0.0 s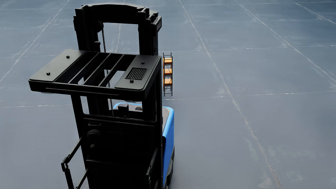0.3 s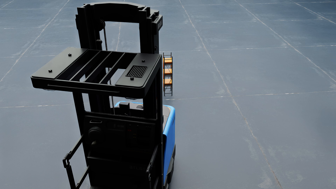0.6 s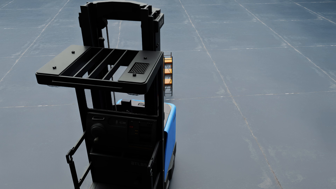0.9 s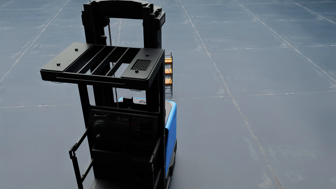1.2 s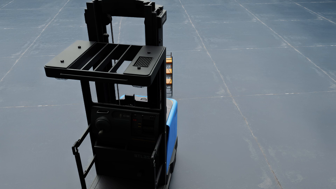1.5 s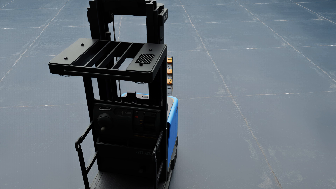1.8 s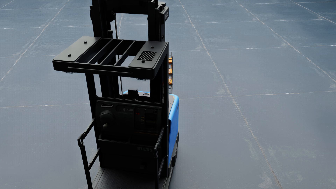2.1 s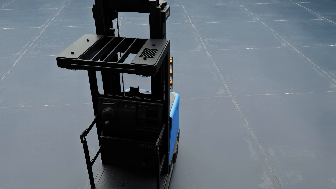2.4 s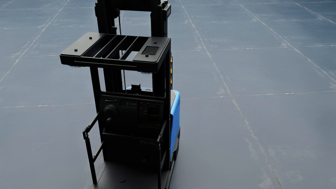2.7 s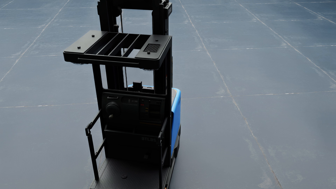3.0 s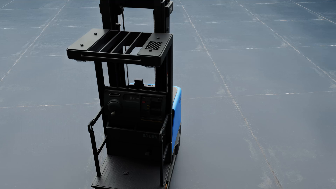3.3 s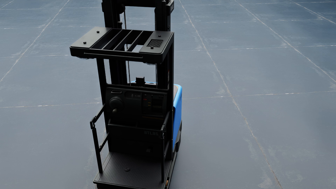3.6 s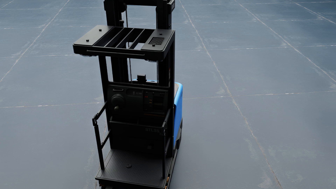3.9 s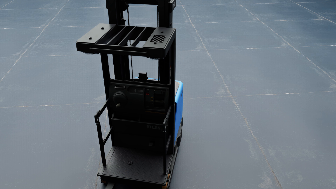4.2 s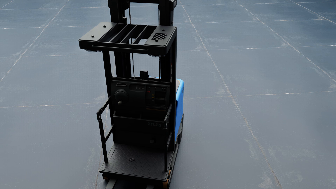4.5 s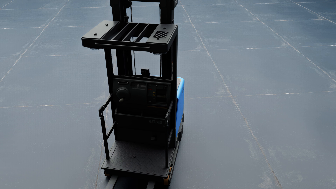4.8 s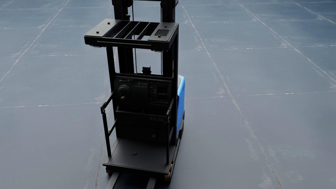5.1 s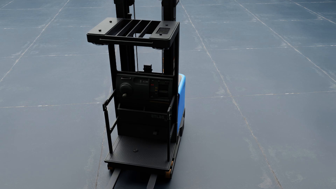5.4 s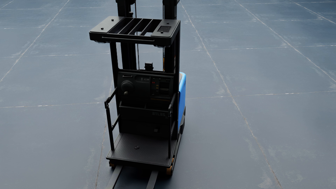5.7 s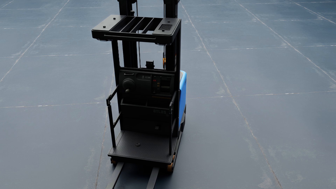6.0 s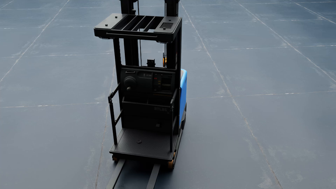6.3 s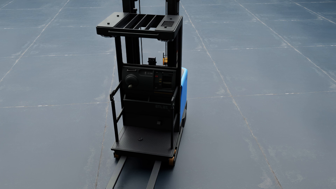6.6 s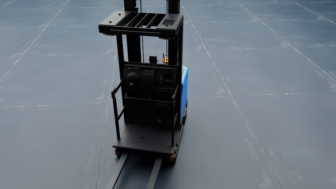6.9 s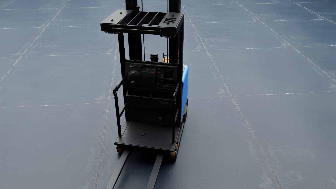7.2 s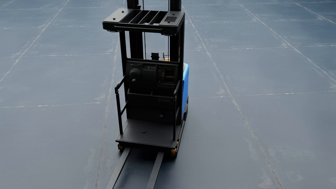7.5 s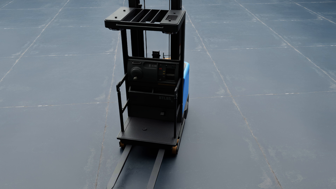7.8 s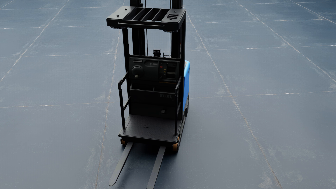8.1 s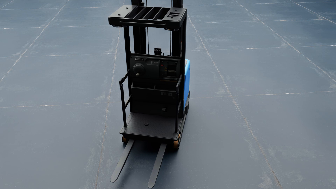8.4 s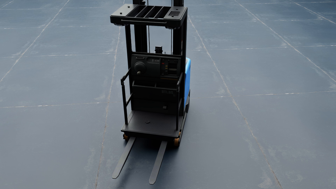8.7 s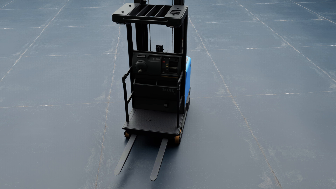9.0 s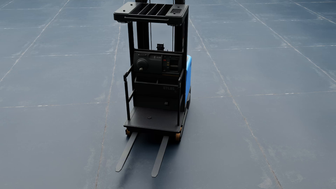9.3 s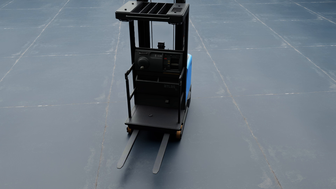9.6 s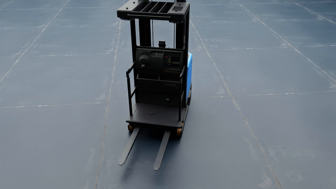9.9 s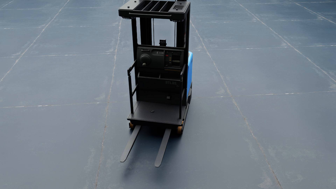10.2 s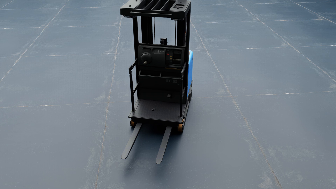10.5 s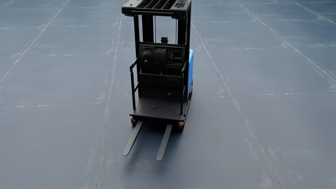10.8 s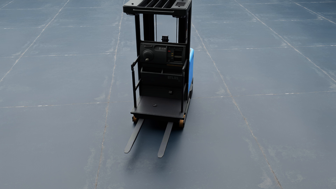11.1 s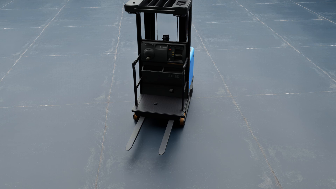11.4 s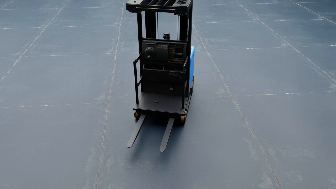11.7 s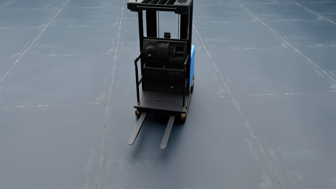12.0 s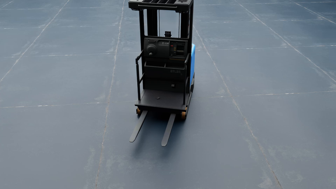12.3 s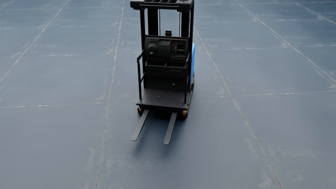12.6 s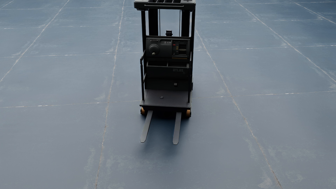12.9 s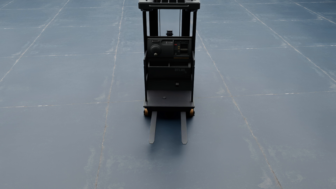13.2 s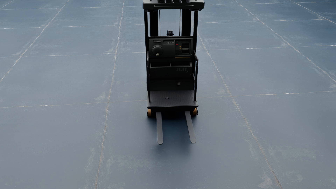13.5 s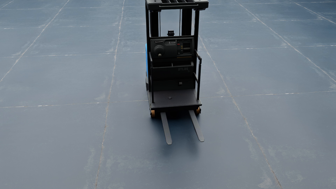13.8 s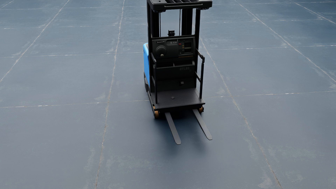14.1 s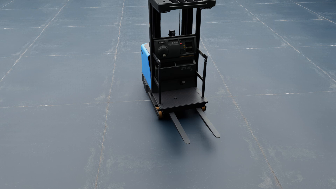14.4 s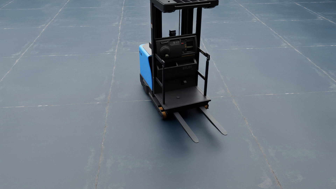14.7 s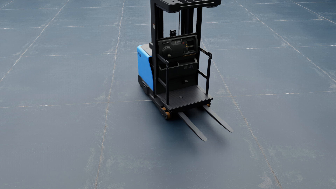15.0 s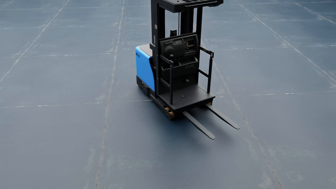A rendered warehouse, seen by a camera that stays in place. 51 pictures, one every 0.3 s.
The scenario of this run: A forklift runs into an object in its way.
